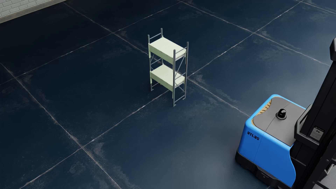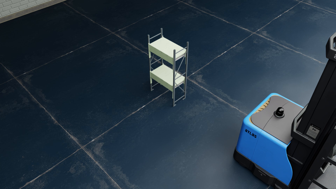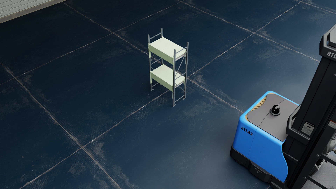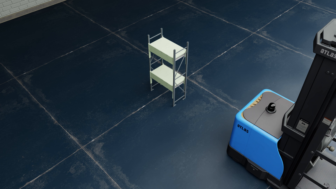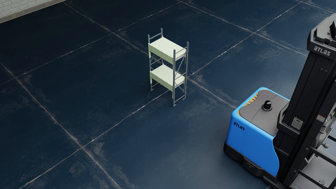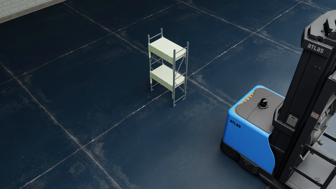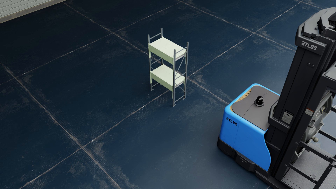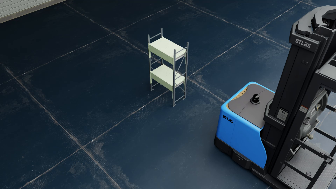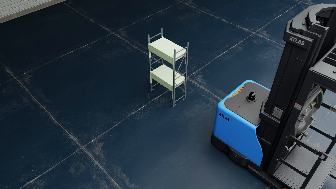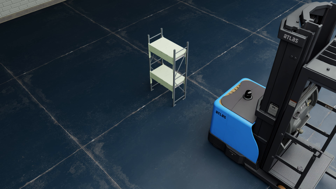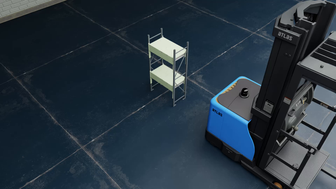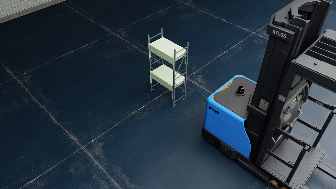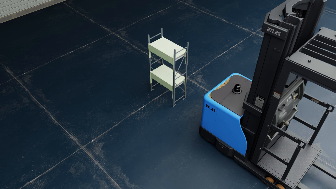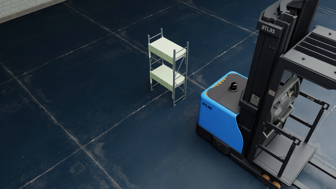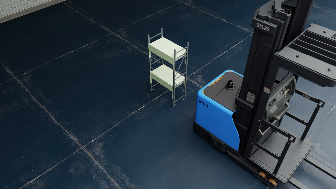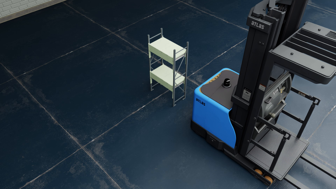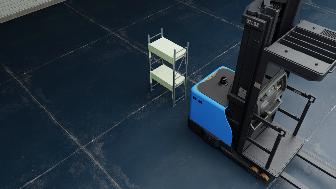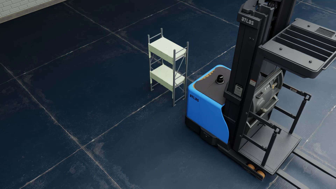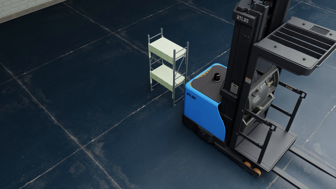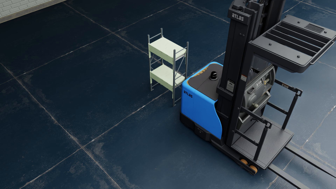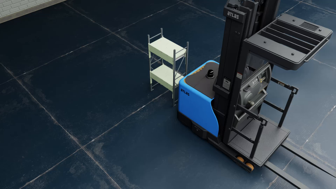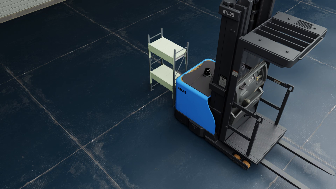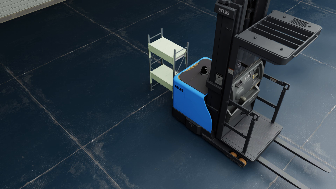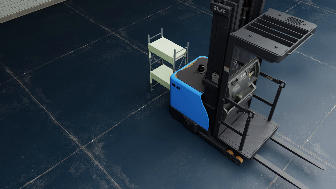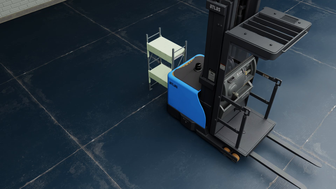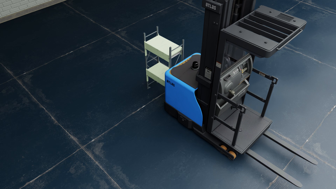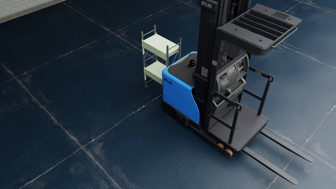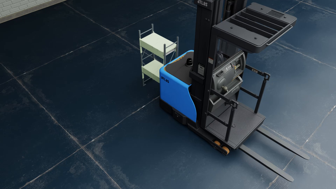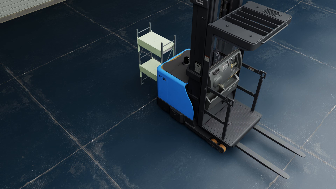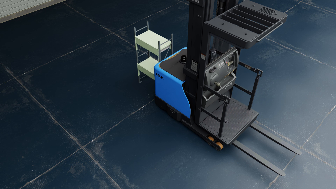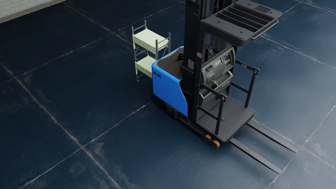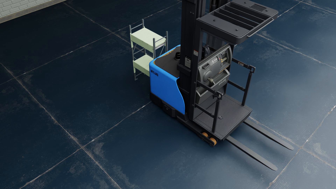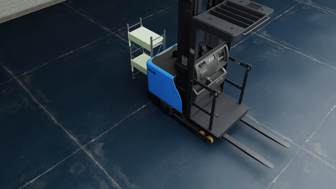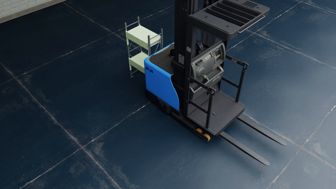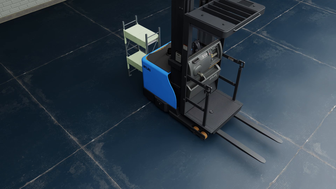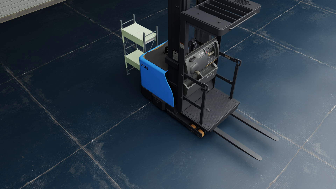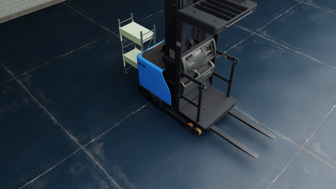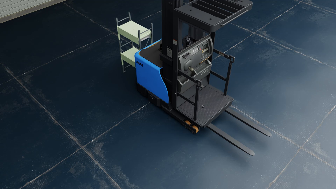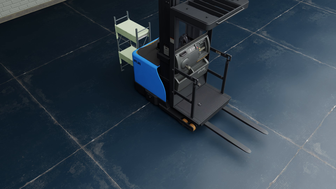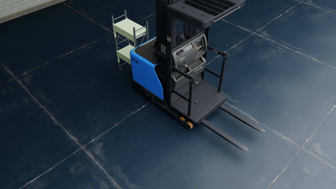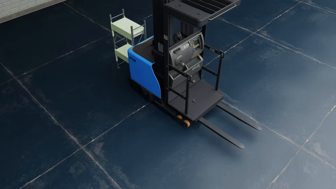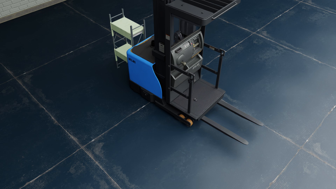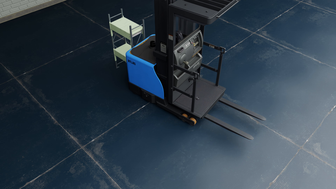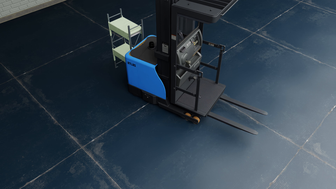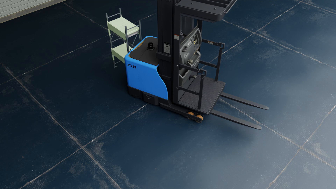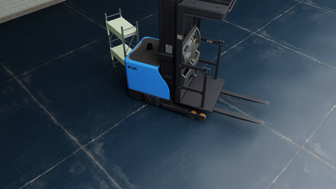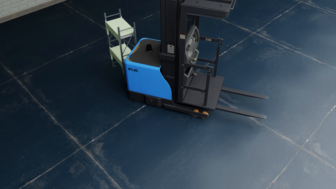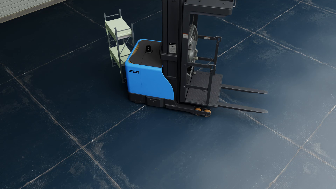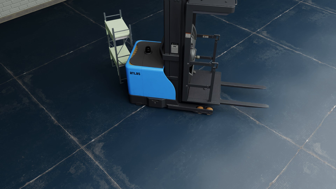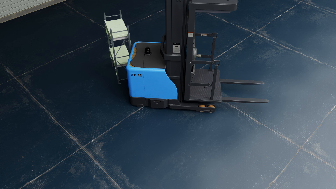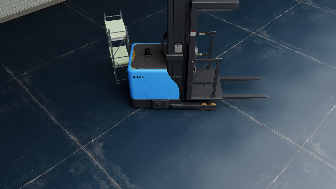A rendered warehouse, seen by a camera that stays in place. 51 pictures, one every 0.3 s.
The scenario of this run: A forklift runs into an object in its way.
